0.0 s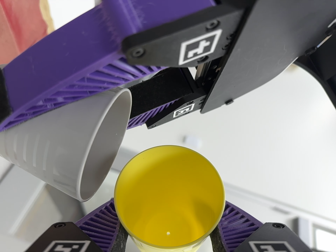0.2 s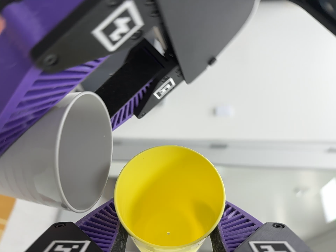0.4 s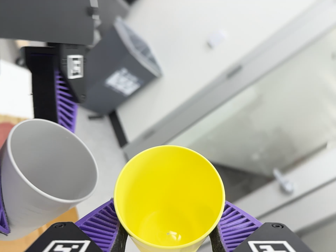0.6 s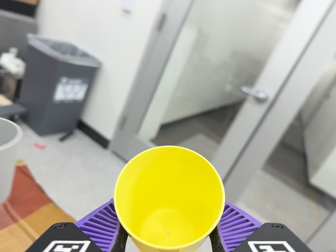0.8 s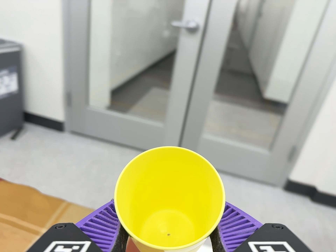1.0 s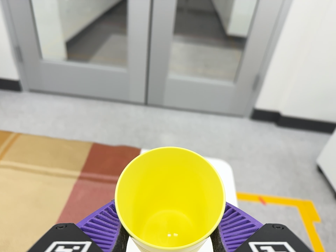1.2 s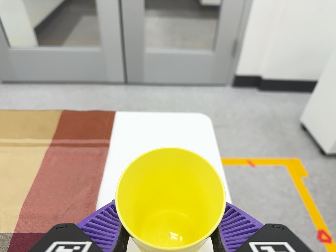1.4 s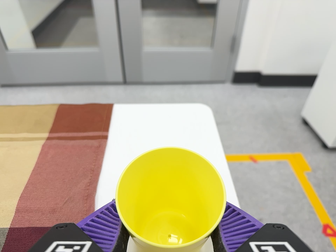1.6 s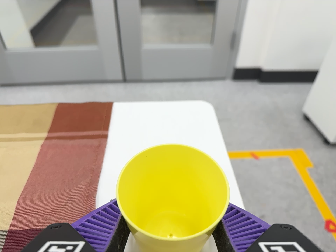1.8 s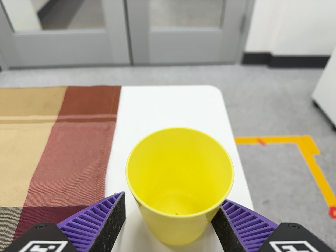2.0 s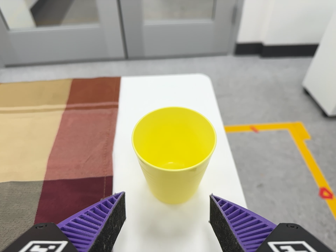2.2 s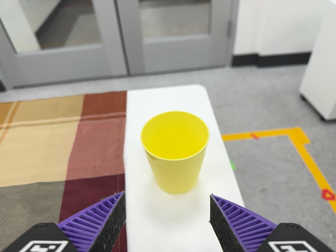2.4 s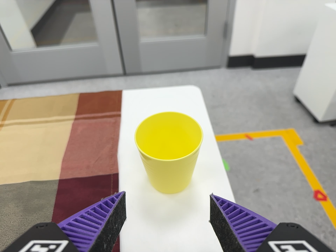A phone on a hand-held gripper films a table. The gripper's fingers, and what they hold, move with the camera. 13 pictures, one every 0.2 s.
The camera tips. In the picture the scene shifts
upward.
The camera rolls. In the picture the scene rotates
counterclockwise.
0.0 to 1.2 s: The camera travels to its right and toward the bottom of its view, about 36 cm, so close, fixed things drift to the left. Its aim tips toward the bottom of its view by about 40 degrees, and the scene shifts upward. It rolls about its line of sight by about 120 degrees, and the scene rotates counterclockwise.
1.2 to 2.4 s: The camera travels backward and toward the bottom of its view, about 10 cm, so what stands in front gets smaller.
The film runs forward here.
